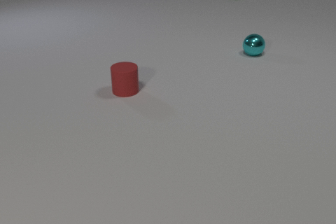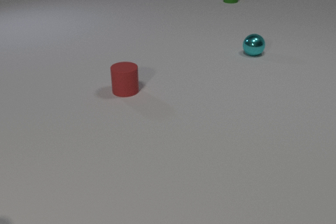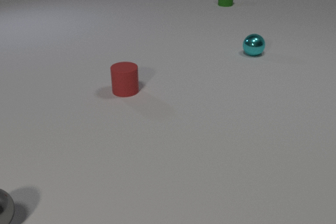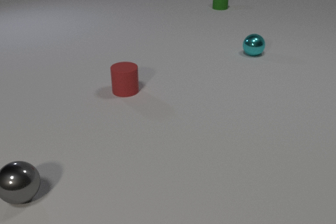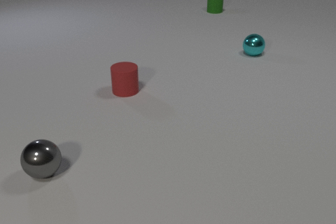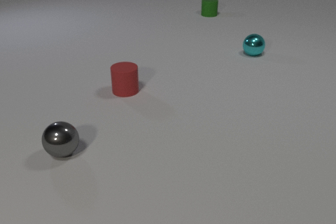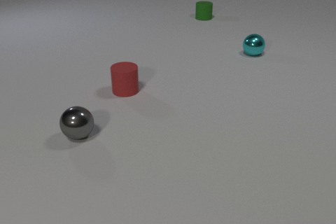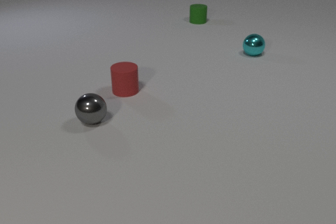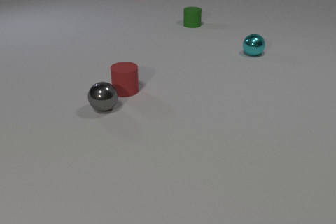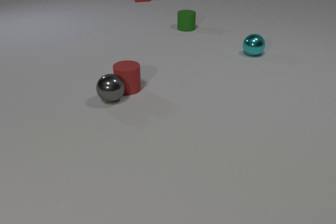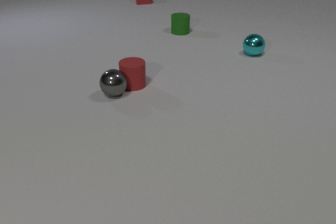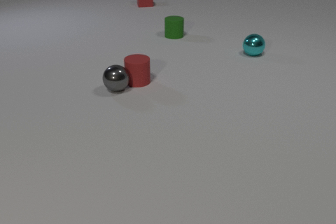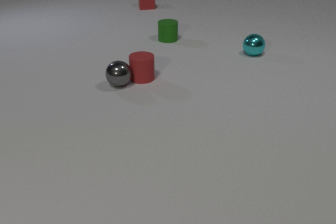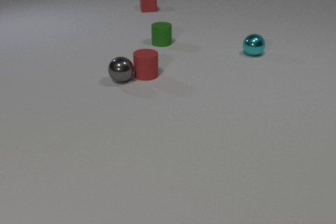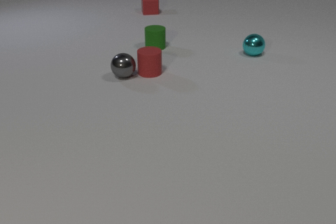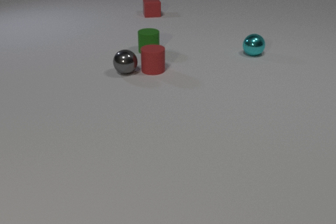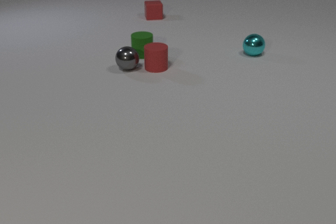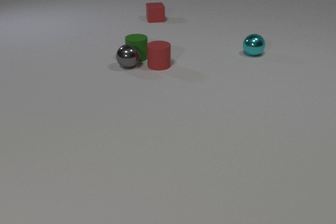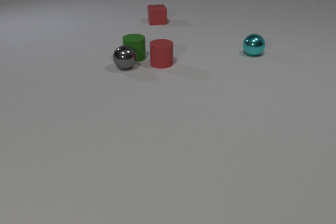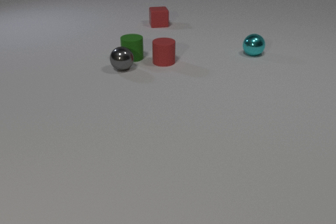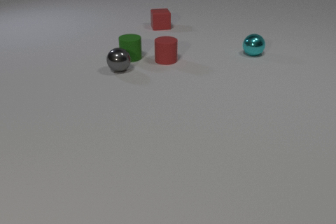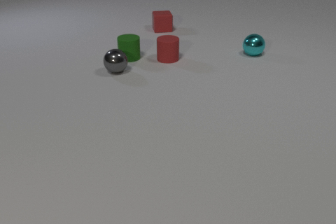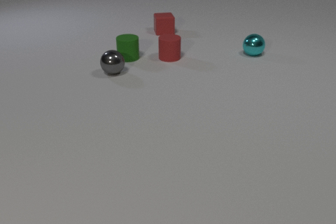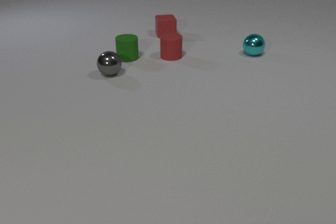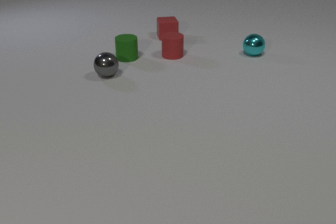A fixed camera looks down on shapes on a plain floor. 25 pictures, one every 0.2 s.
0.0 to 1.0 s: The gray metal sphere comes in at the left edge, rolls away from the camera and to the right. The green rubber cylinder slides toward the camera.
1.0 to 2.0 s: The gray metal sphere rolls away from the camera and to the right. The red rubber cylinder slides away from the camera and to the right. The red rubber cube comes in at the top edge, slides toward the camera. The green rubber cylinder slides toward the camera and to the left. The gray metal sphere and the red rubber cylinder collide.
2.0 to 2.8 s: The gray metal sphere rolls away from the camera. The red rubber cylinder slides away from the camera and to the right. The red rubber cube slides toward the camera. The green rubber cylinder slides toward the camera and to the left.
2.8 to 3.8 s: The gray metal sphere rolls away from the camera. The red rubber cylinder slides away from the camera and to the right. The red rubber cube slides toward the camera. The green rubber cylinder slides toward the camera and to the left. The gray metal sphere and the green rubber cylinder collide.
3.8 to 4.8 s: The gray metal sphere rolls to the left and toward the camera. The red rubber cylinder slides away from the camera and to the right. The red rubber cube slides toward the camera. The green rubber cylinder slides to the left.
How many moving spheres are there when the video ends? 1.
What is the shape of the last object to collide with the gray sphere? cylinder.
What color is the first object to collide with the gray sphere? red.
